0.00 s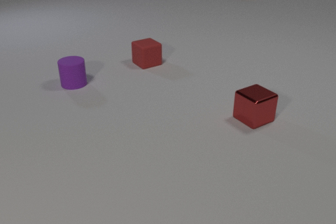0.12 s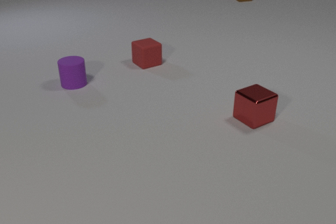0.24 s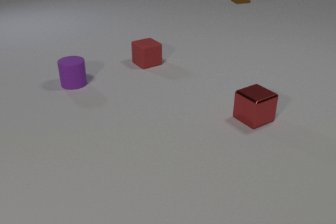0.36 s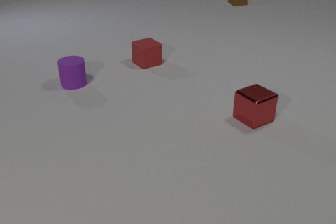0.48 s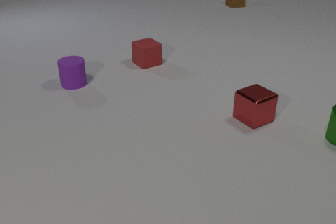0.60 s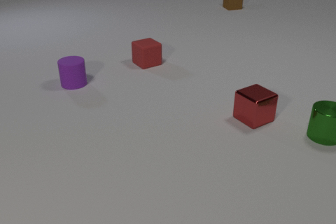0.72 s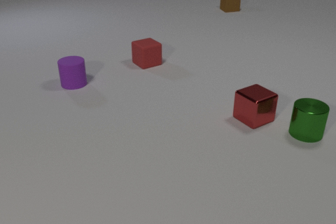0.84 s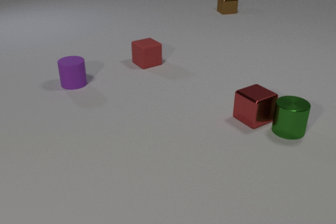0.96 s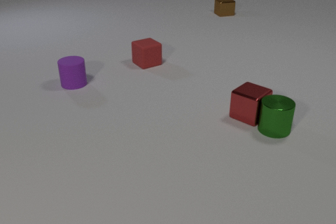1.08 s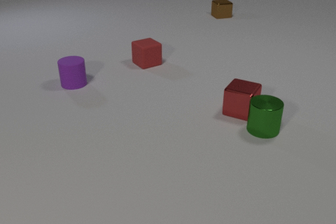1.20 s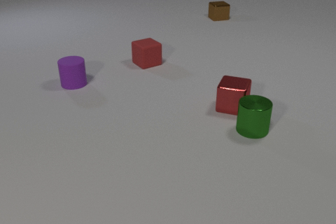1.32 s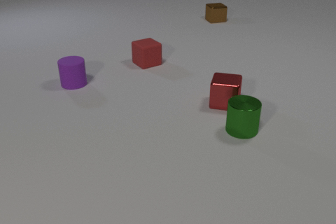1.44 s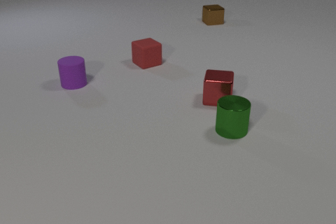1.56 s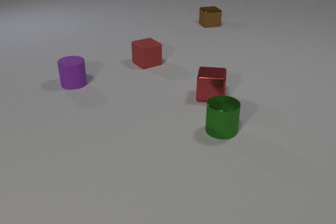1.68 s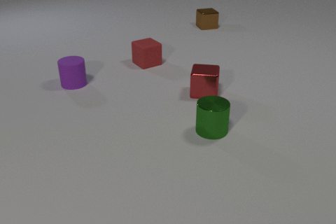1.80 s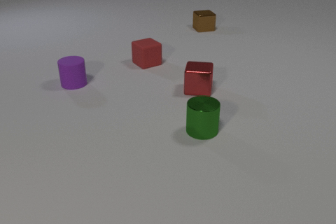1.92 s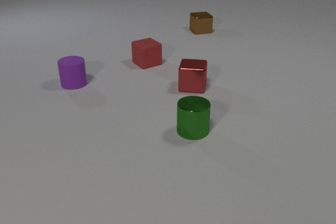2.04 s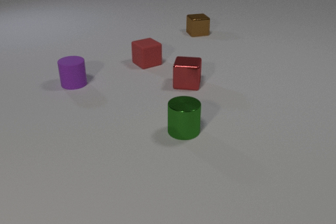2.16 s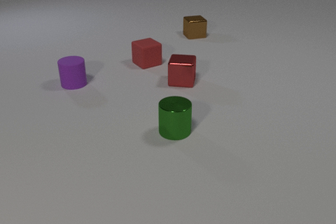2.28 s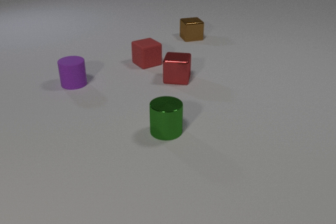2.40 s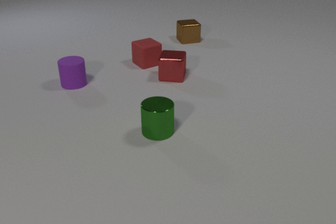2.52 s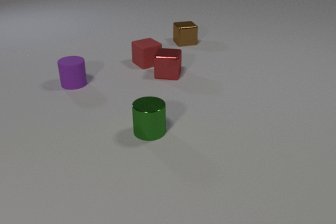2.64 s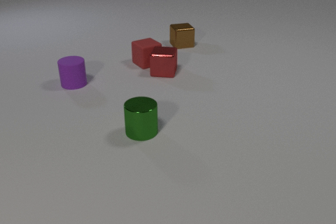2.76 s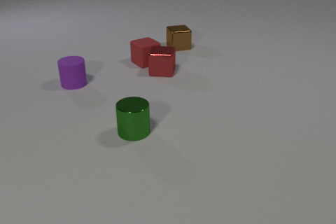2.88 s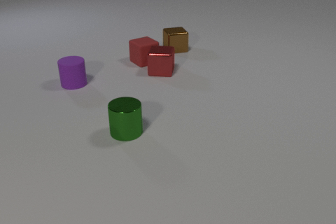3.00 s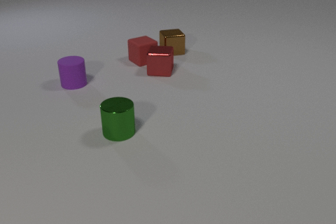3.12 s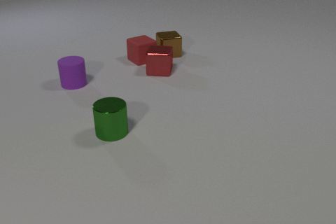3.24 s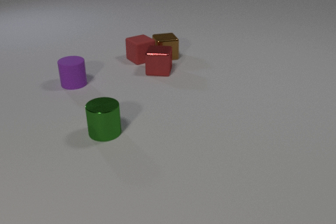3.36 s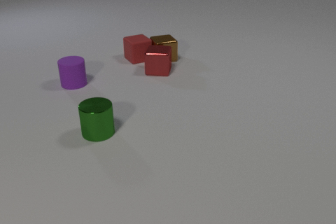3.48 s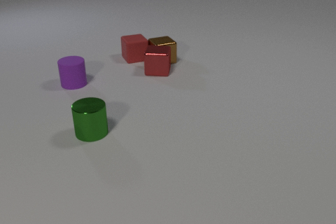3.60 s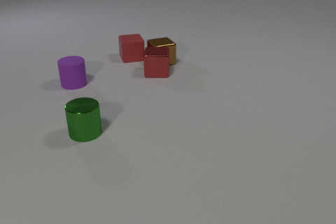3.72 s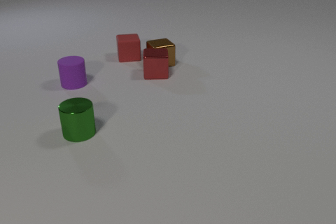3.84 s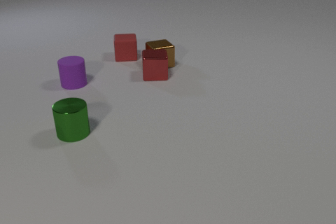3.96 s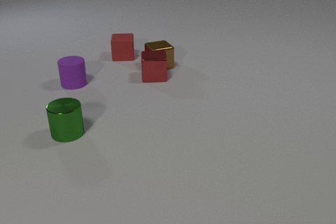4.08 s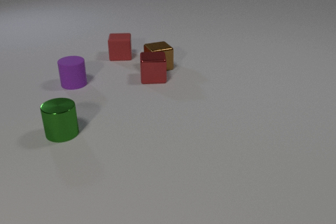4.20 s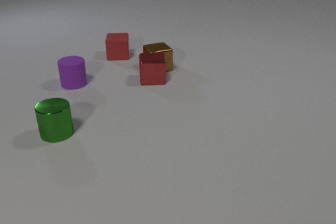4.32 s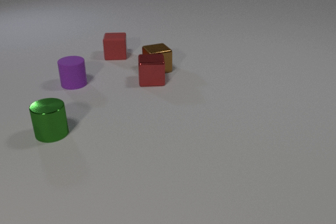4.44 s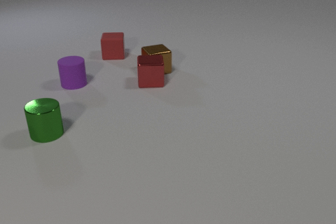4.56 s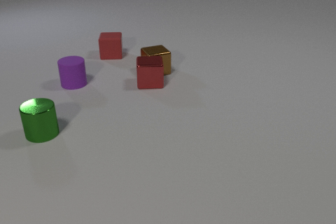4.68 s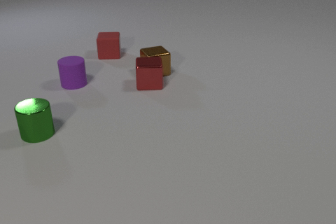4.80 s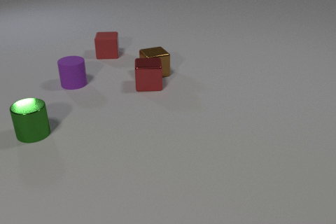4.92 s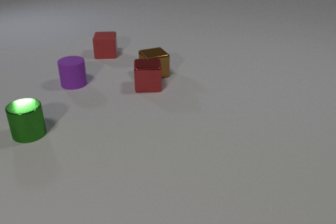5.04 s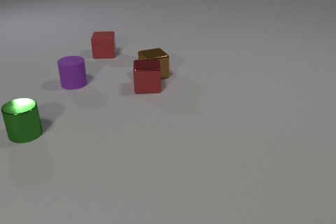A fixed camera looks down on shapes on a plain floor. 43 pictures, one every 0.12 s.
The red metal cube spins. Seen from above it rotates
counterclockwise.
The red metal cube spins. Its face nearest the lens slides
to the right.
0.00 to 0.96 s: The green metal cylinder comes in at the right edge, slides to the left. The brown metal cube slides toward the camera. The green metal cylinder and the red metal cube collide.
0.96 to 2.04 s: The green metal cylinder slides to the left. The red metal cube slides to the left and away from the camera, spins counterclockwise seen from above by about 30 degrees, its near face sliding to the right. The brown metal cube slides toward the camera.
2.04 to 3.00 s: The green metal cylinder slides to the left. The red metal cube slides away from the camera and to the left. The red rubber cube slides away from the camera. The brown metal cube slides toward the camera and to the left. The red metal cube and the red rubber cube collide.
3.00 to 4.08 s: The green metal cylinder slides to the left. The red metal cube slides toward the camera and to the left. The red rubber cube slides to the left and away from the camera, spins so that its near face slides to the left, clockwise seen from above. The brown metal cube slides toward the camera. The red rubber cube and the brown metal cube collide. The red metal cube and the brown metal cube collide.
4.08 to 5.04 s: The green metal cylinder slides to the left. The red metal cube slides toward the camera. The red rubber cube slides to the left and away from the camera. The brown metal cube slides toward the camera.
How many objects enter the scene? 1.
Are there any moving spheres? no.
What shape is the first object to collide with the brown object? cube.
